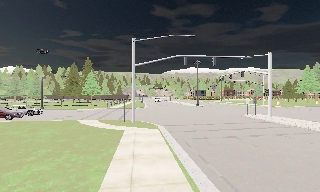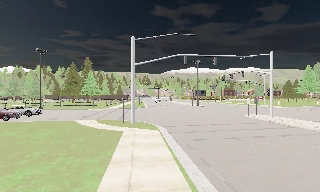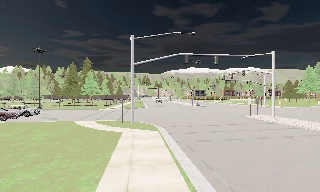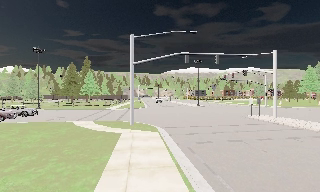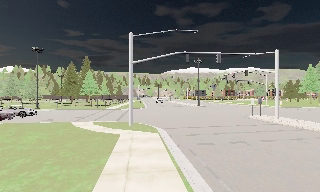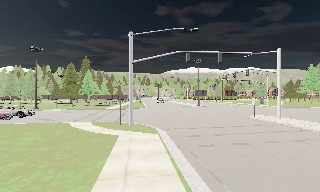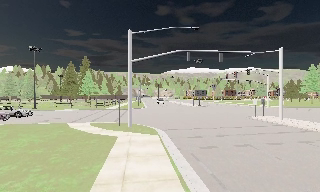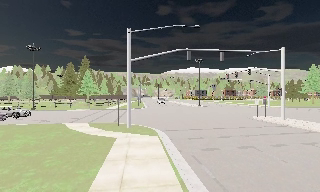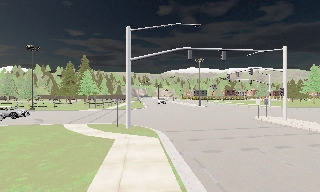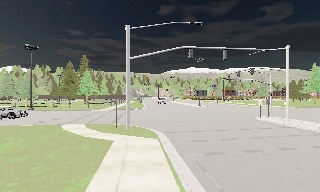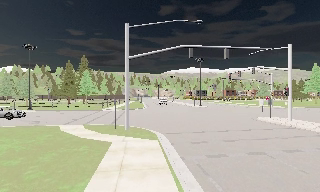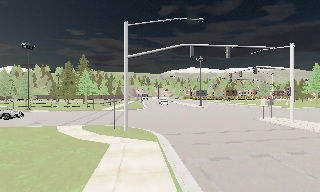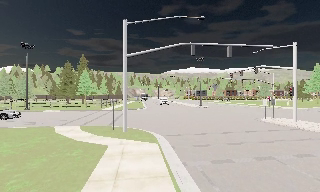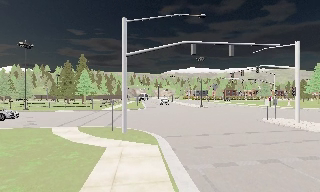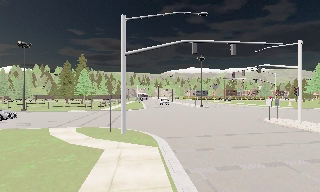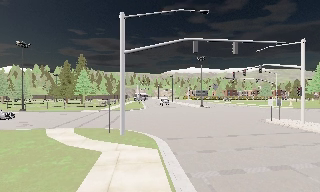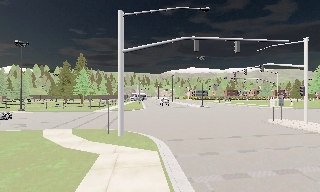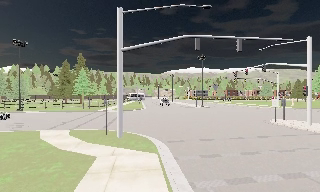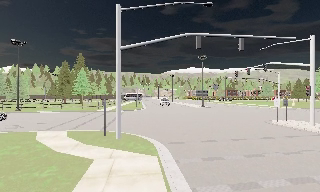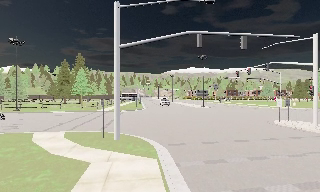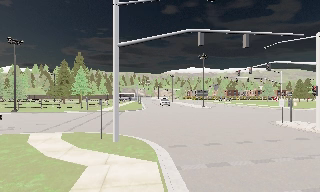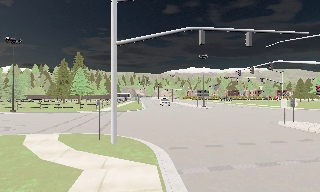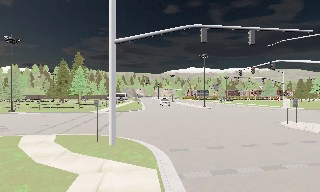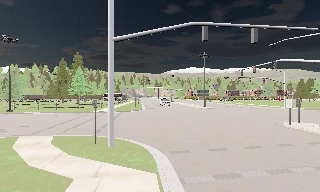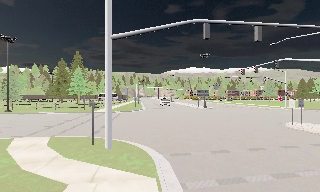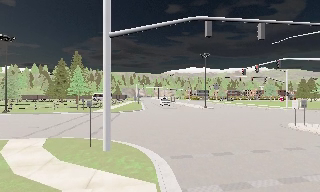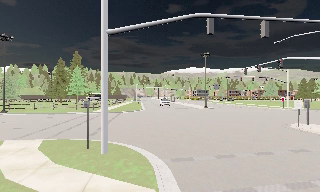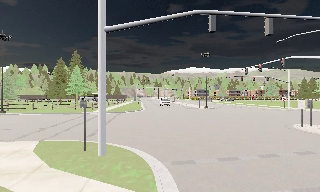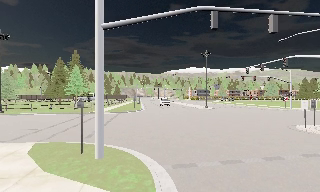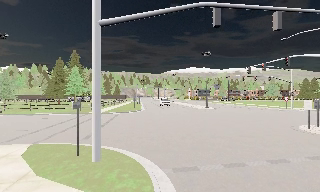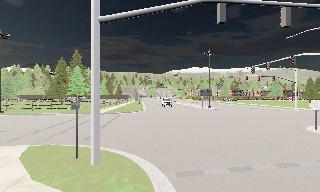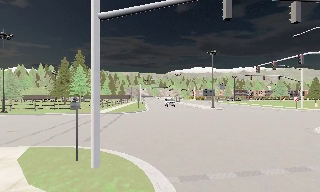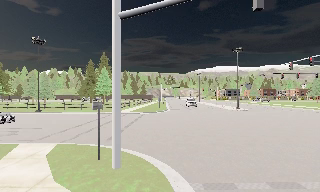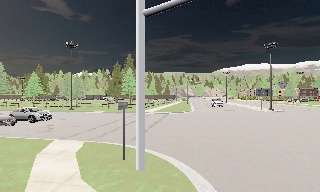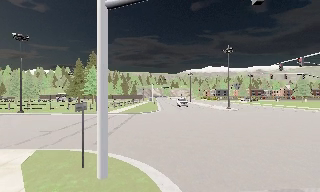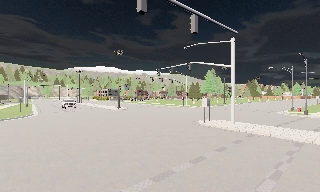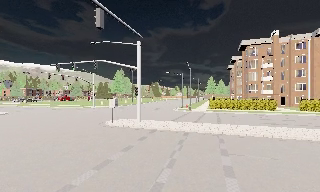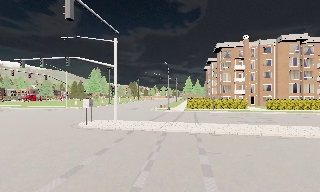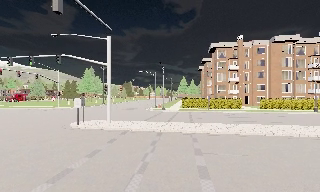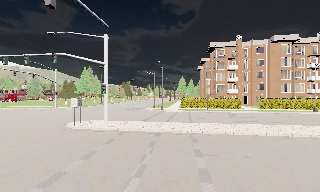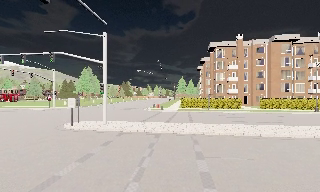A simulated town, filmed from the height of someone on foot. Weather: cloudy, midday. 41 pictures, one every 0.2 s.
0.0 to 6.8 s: The camera travels forward, about 10 m, so what stands in front looms larger.
6.8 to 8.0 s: The camera pans to its right, which is clockwise from overhead, by about 80 degrees. It travels forward, about 2 m.
The film runs forward here.
